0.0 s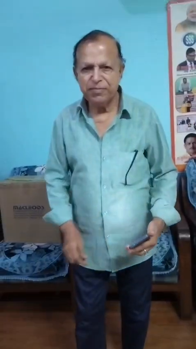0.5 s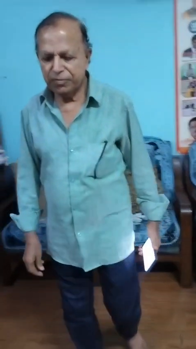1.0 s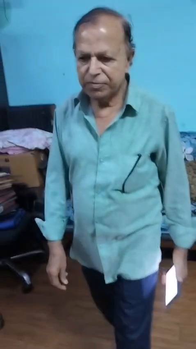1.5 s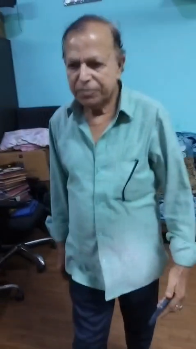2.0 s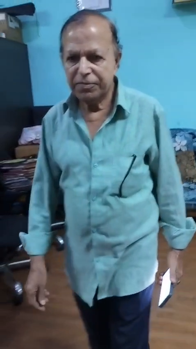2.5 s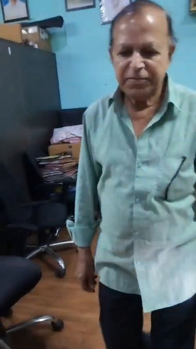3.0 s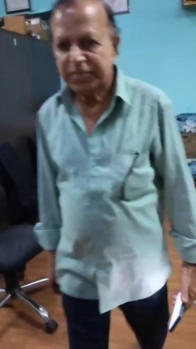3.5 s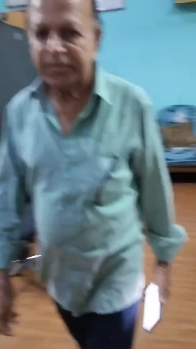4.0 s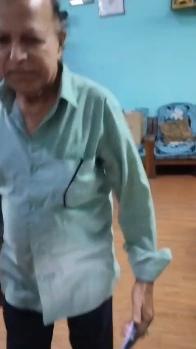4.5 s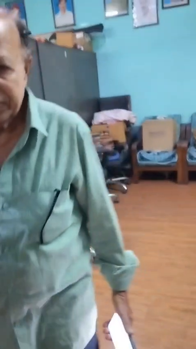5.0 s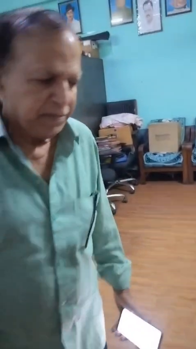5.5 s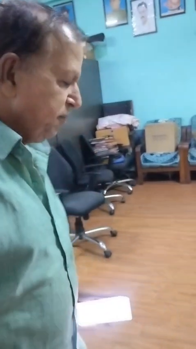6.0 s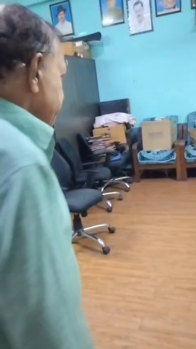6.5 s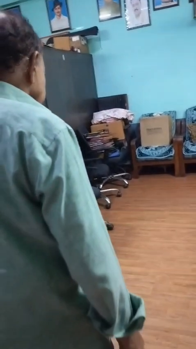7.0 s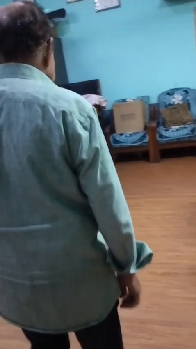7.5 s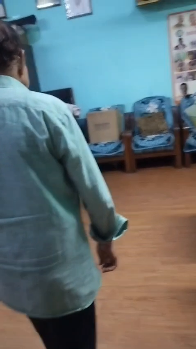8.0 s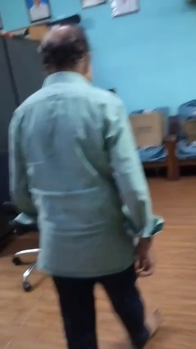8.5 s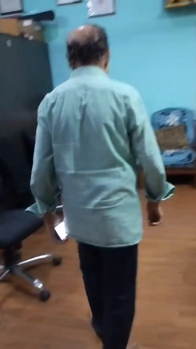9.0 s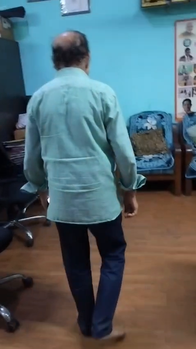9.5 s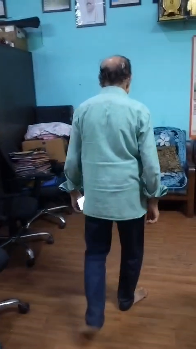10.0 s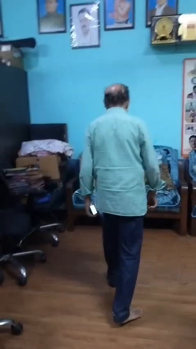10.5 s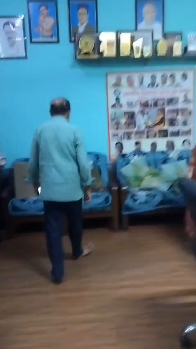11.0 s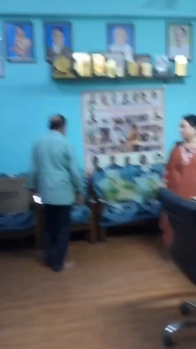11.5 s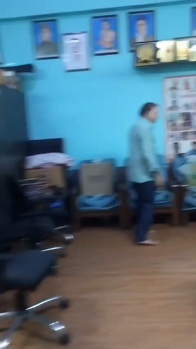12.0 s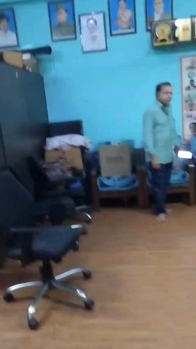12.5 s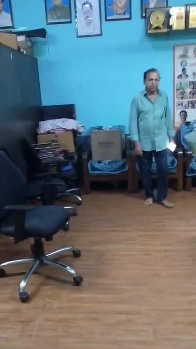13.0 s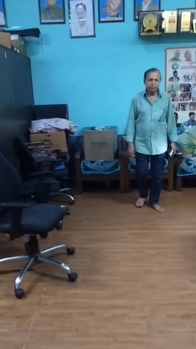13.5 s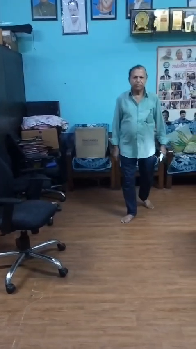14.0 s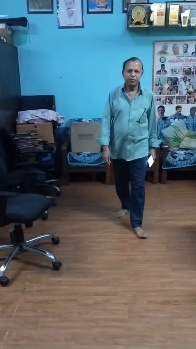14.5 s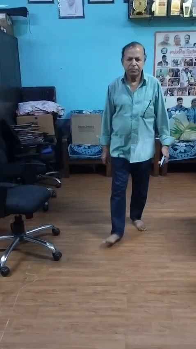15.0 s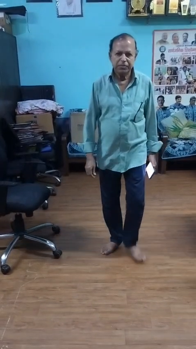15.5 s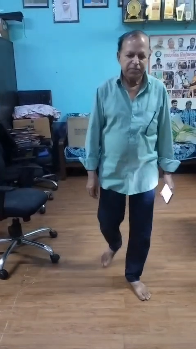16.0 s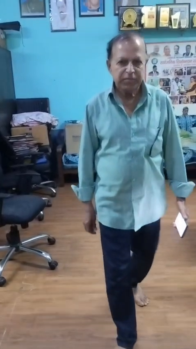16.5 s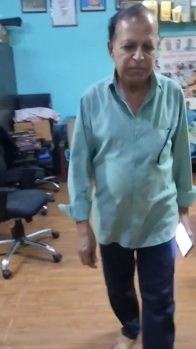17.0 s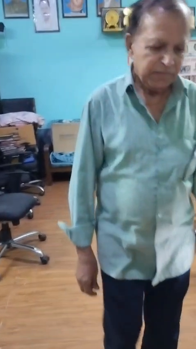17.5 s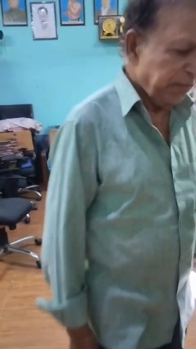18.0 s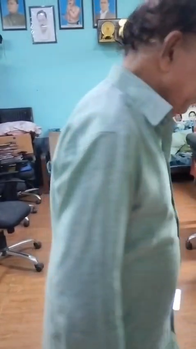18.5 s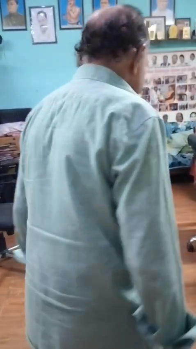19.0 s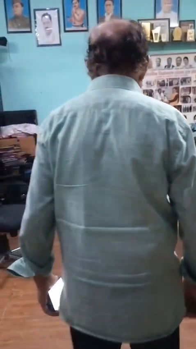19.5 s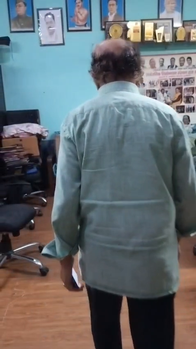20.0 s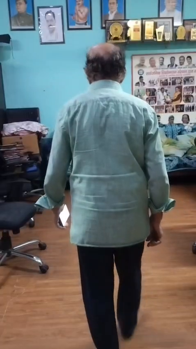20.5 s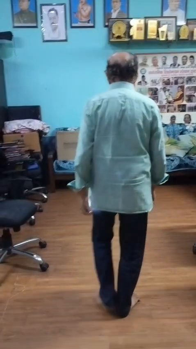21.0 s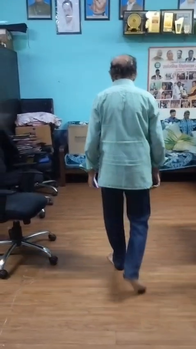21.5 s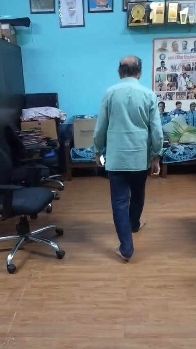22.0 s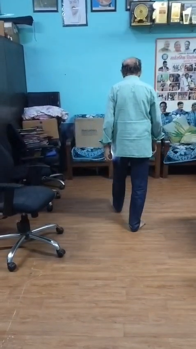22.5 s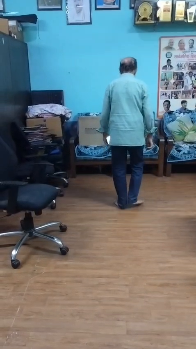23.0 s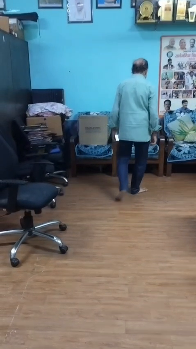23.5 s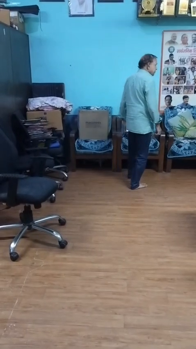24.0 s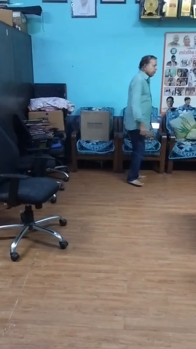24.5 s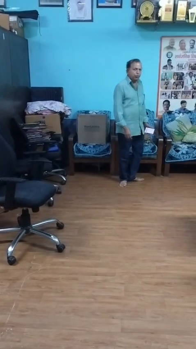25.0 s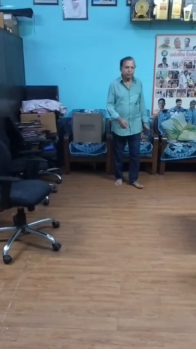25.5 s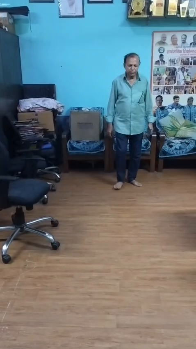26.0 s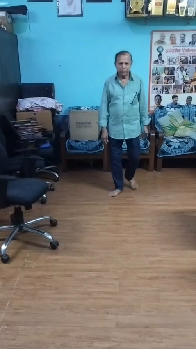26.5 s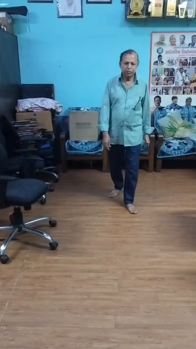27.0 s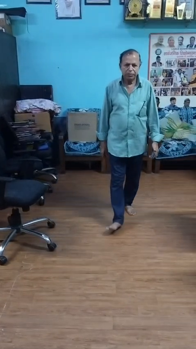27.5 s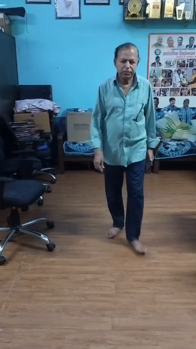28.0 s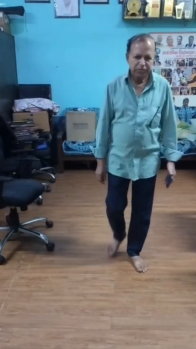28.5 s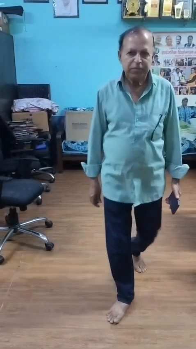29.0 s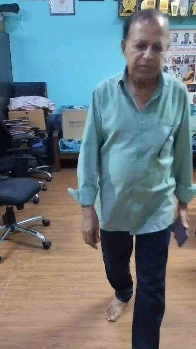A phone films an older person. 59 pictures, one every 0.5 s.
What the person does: Walking.
